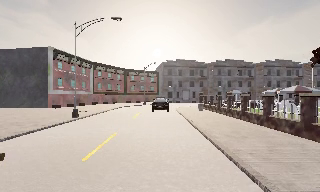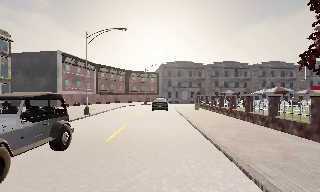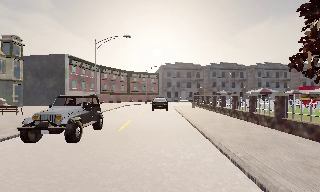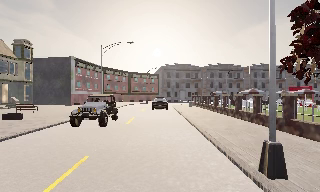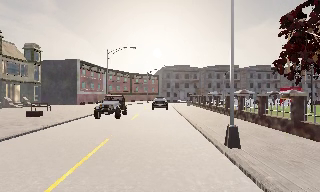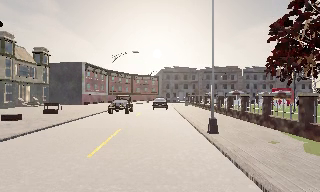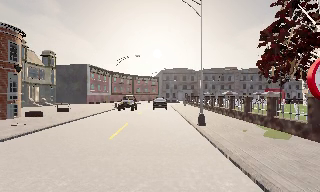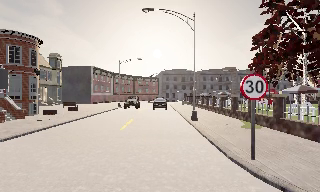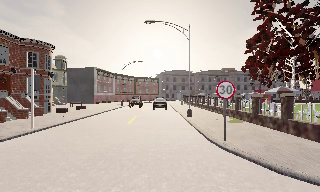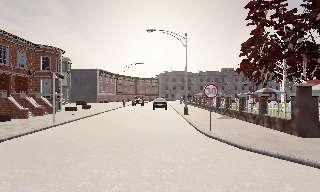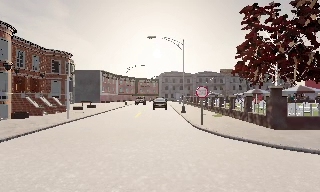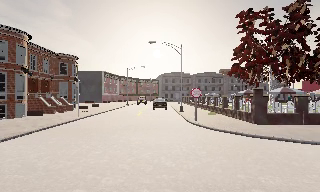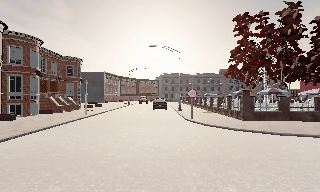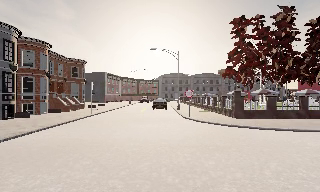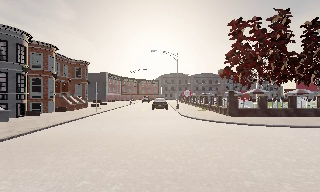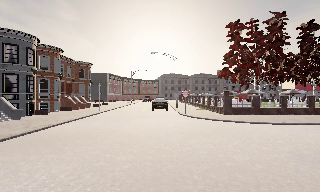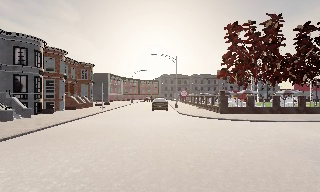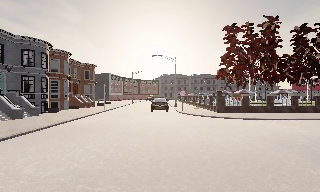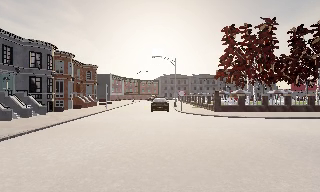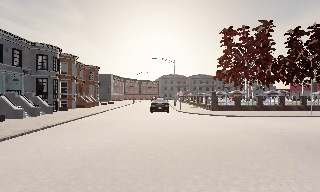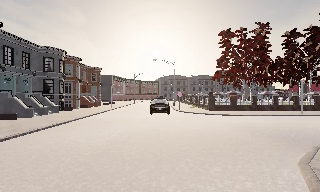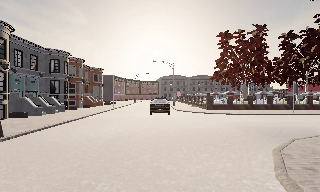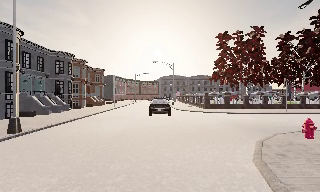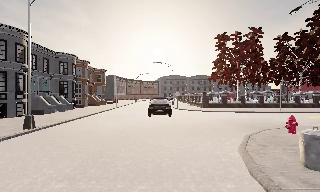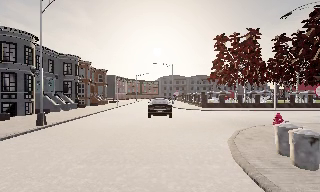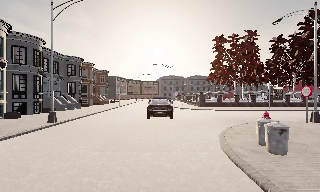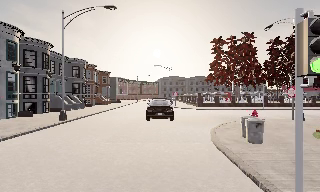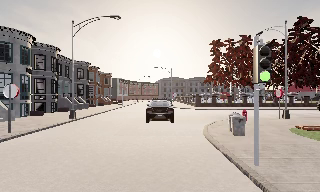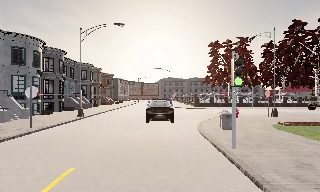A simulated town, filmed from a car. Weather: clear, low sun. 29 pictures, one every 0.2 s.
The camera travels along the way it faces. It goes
backward.
0.0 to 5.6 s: The camera travels backward, about 35 m, so what stands in front gets smaller. It loses speed.
The film runs backward here.
